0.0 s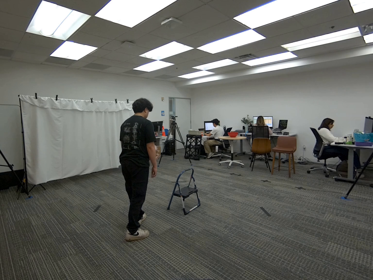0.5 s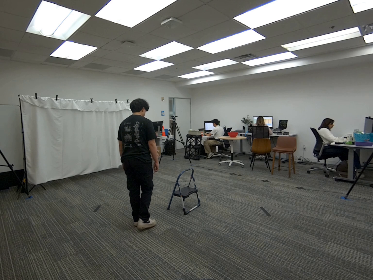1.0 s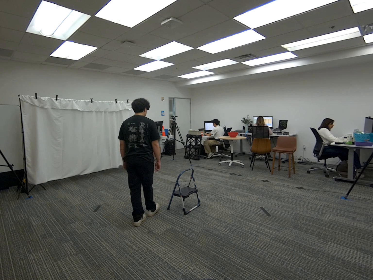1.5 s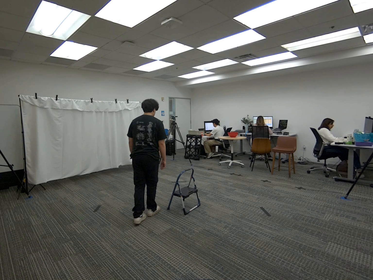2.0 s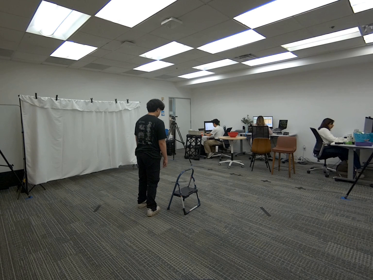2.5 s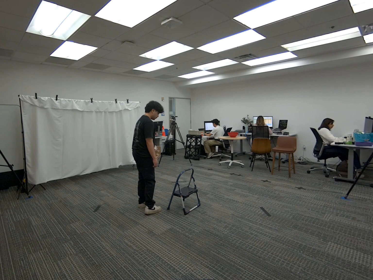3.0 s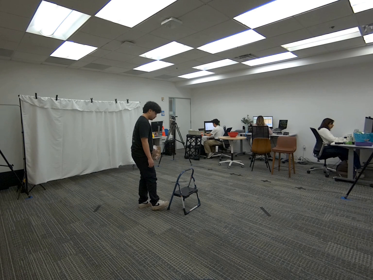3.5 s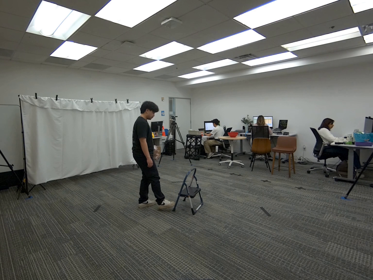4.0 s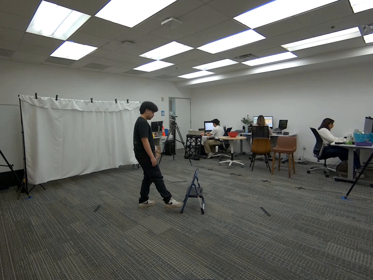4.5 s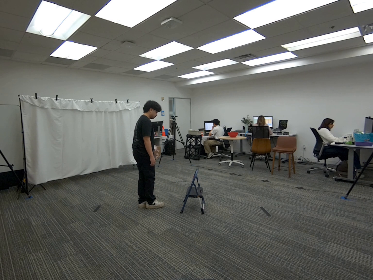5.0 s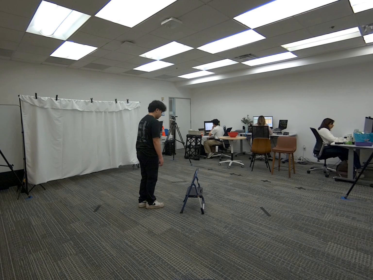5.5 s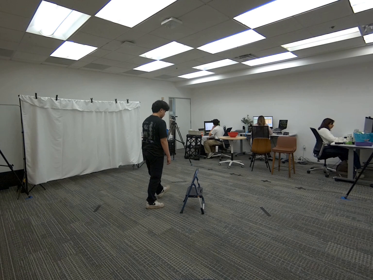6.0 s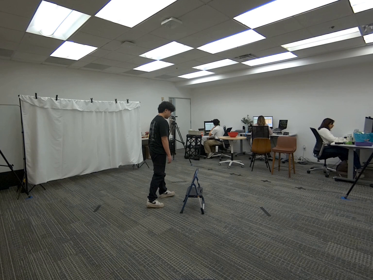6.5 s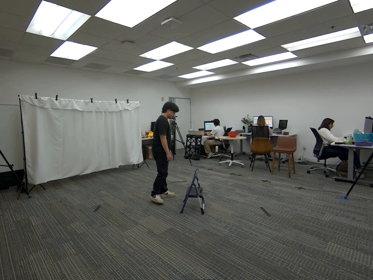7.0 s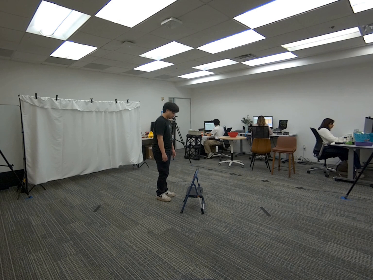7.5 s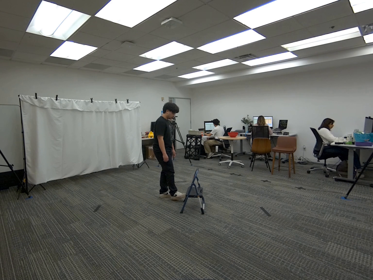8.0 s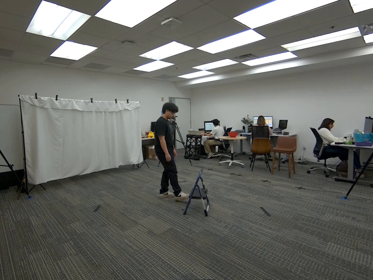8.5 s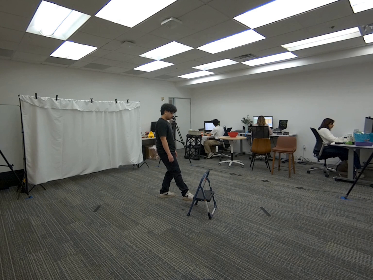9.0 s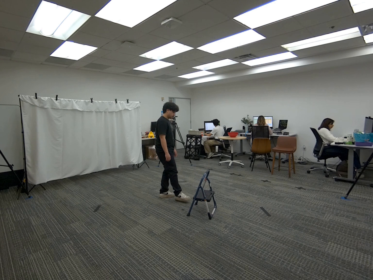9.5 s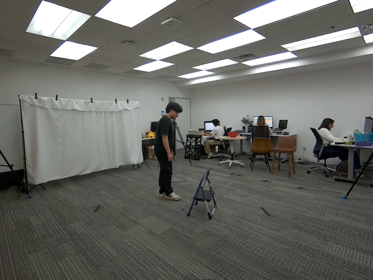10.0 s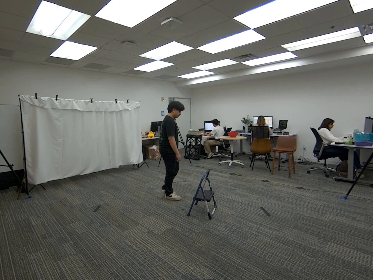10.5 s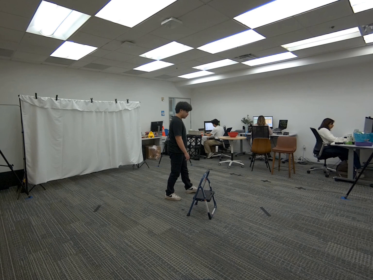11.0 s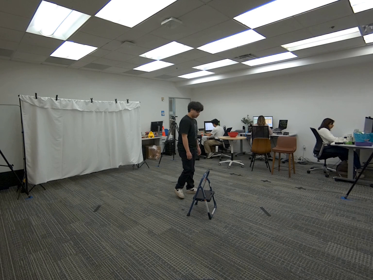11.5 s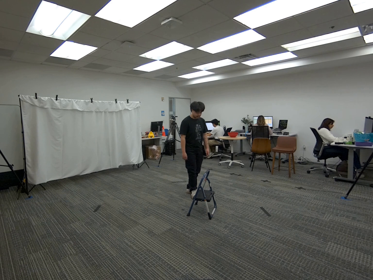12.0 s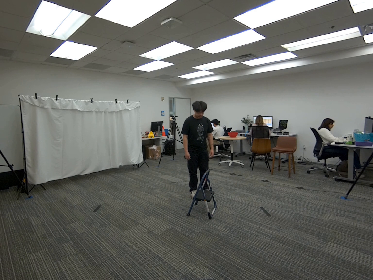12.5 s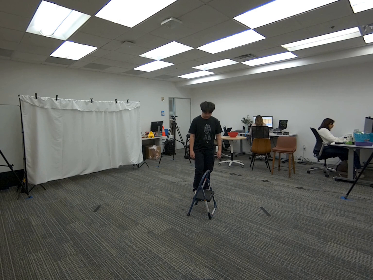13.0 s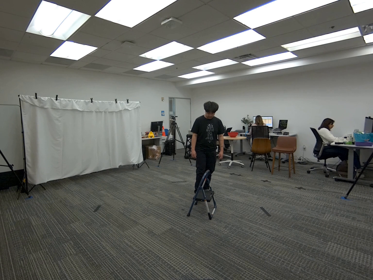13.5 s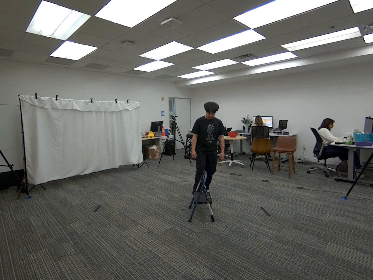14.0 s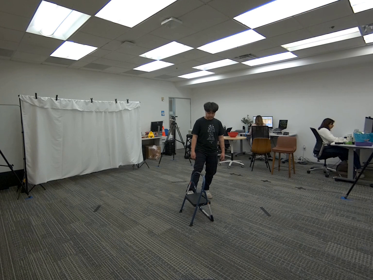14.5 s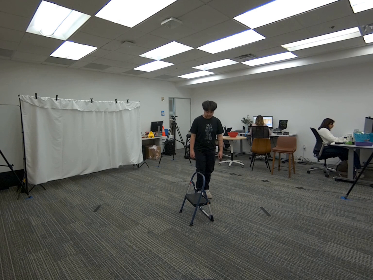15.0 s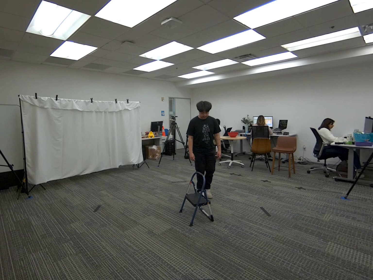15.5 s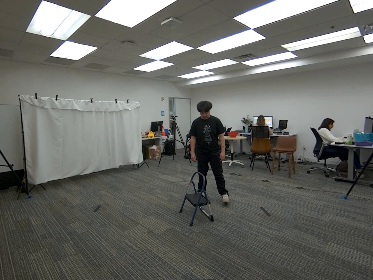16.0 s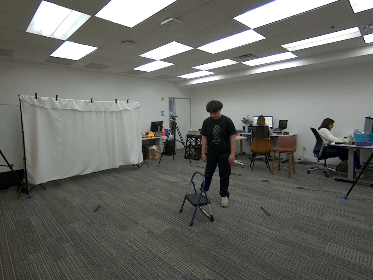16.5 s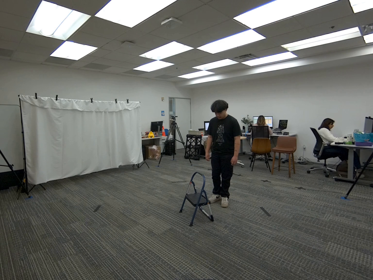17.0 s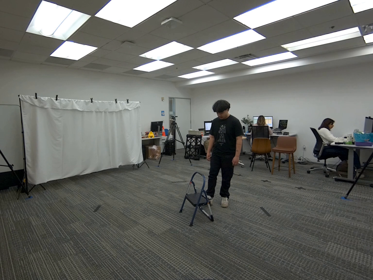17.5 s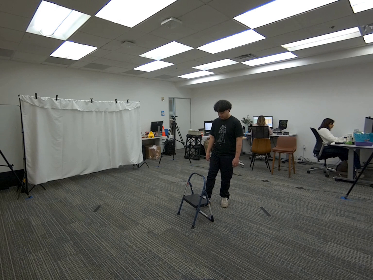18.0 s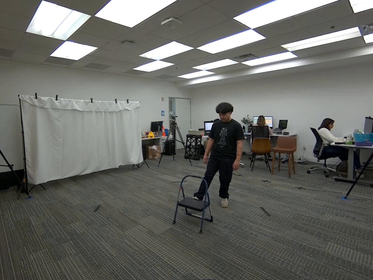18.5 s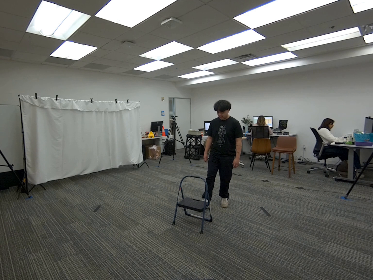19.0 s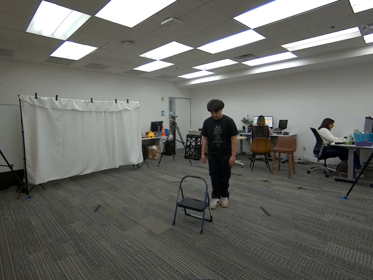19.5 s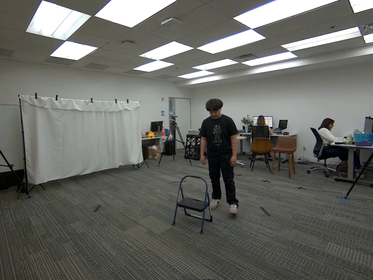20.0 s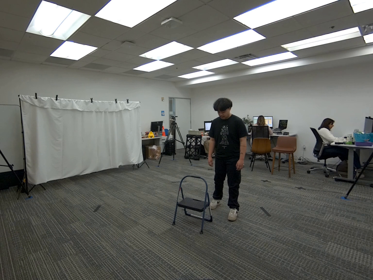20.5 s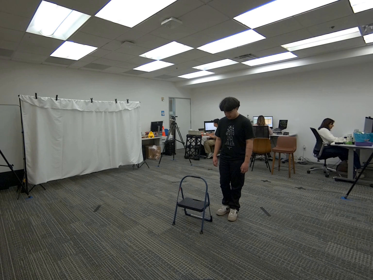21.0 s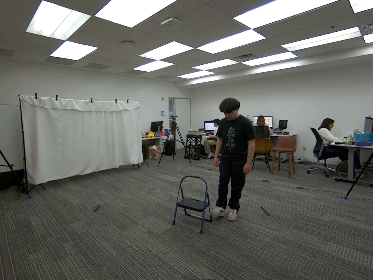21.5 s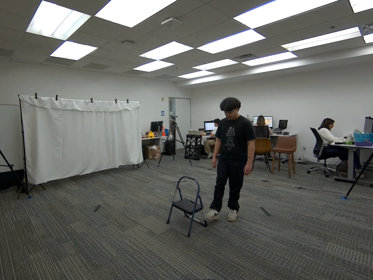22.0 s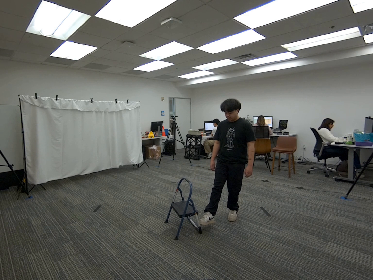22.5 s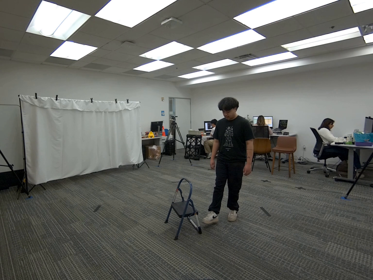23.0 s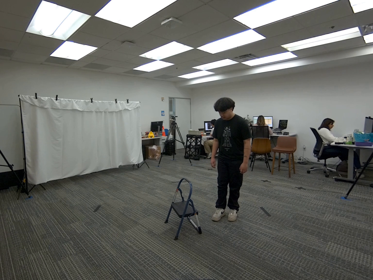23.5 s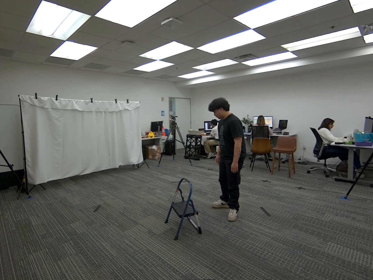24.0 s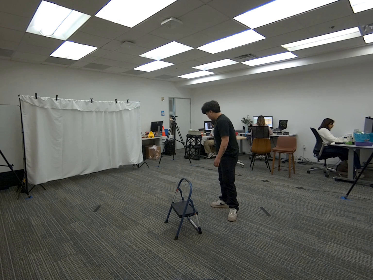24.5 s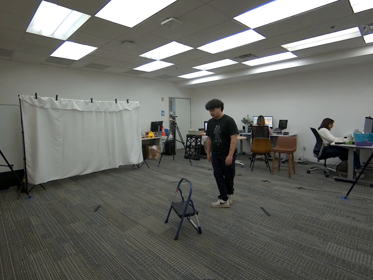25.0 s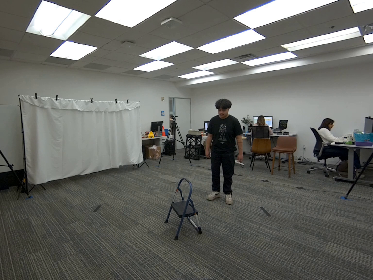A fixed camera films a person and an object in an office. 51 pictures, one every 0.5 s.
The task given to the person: Walk over to the step ladder. Use your right foot to push the step ladder around the bounding area until the end of sequence.
